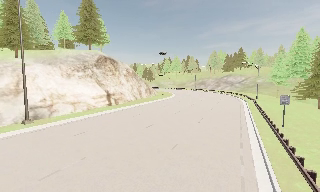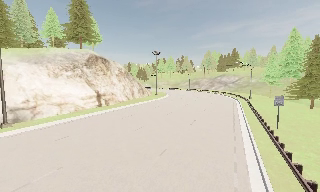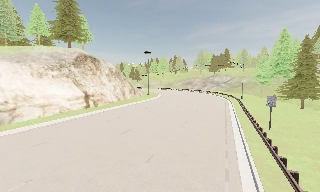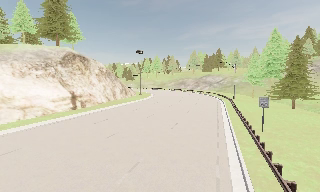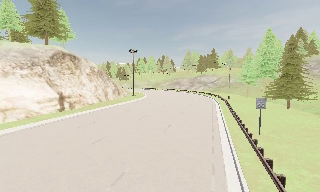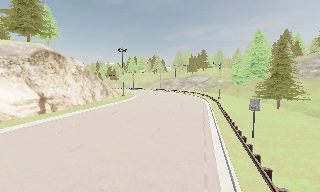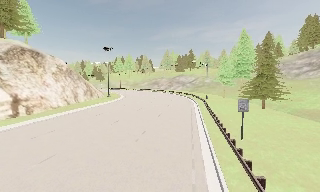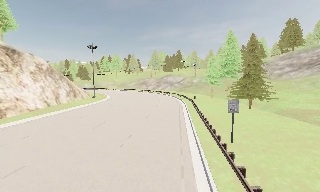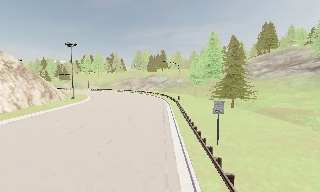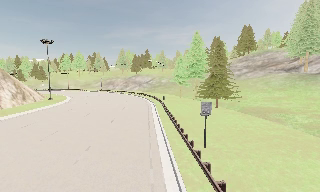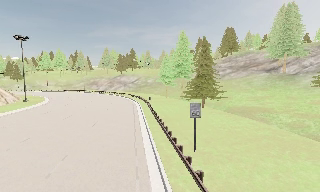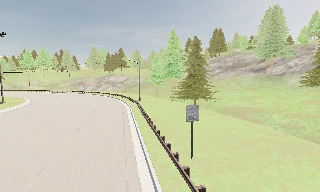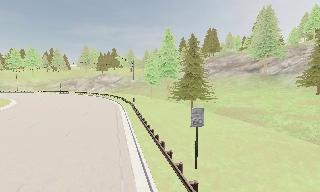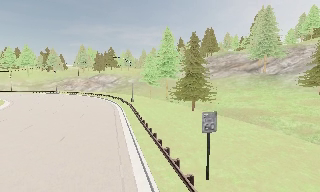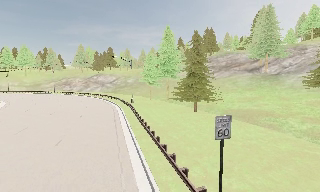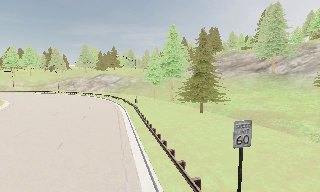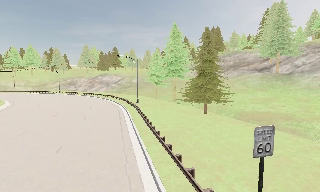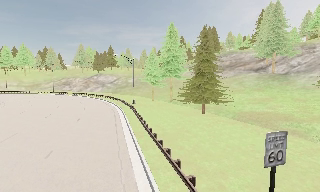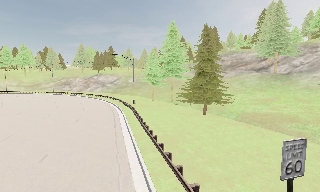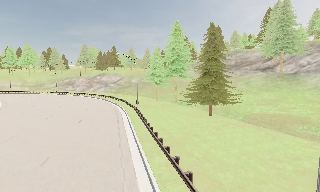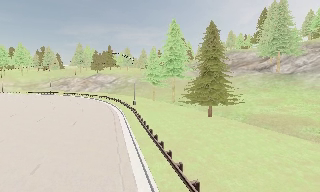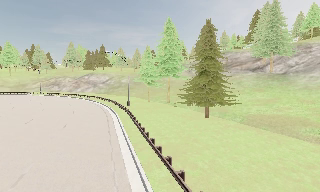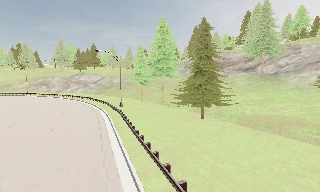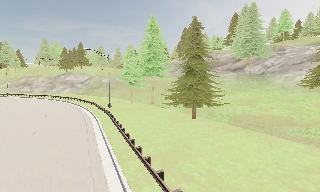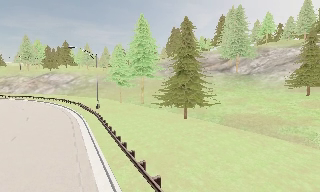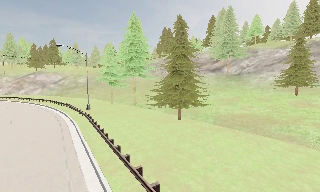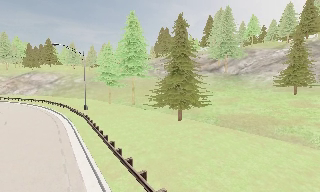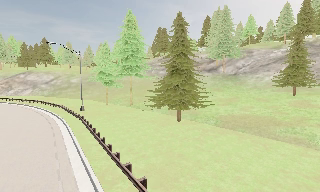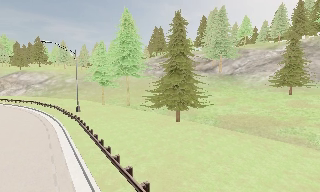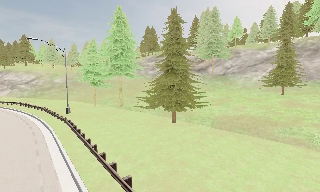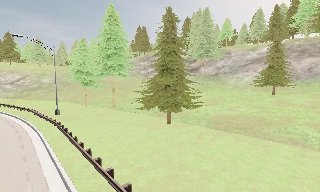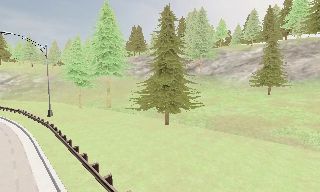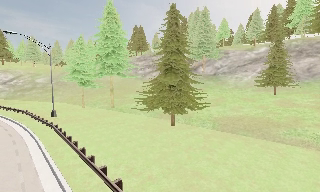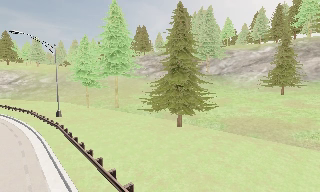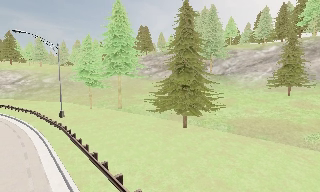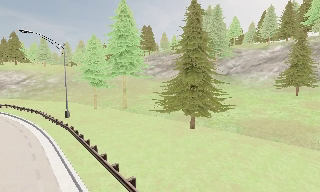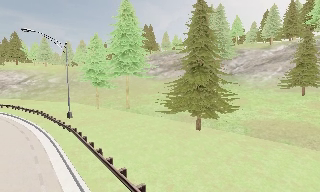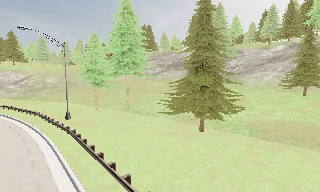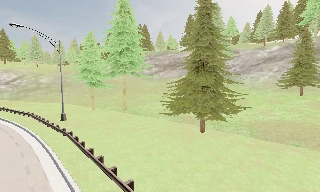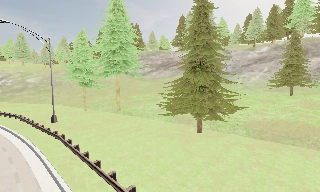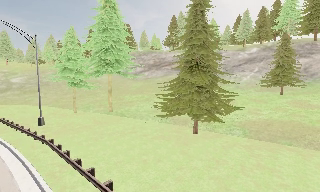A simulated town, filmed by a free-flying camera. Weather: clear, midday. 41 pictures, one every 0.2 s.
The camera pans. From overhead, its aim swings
clockwise.
0.0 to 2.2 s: The camera swings to its right by about 40 degrees, and the scene slides to the left. It travels forward, about 9 m.
2.2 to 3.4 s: The camera travels forward, about 4 m, so what stands in front looms larger. It loses speed.
3.4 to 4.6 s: The camera travels forward, about 3 m, so what stands in front looms larger.
4.6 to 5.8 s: The camera pans to its right, which is clockwise from overhead, by about 15 degrees. It travels forward and to its left, about 2.5 m, so what stands in front looms larger.
5.8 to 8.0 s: The camera pans to its right, which is clockwise from overhead, by about 10 degrees. It travels to its left and forward, about 5 m.
The film runs forward here.
